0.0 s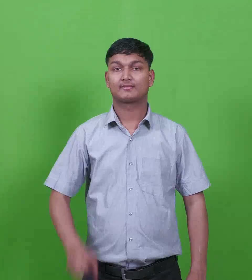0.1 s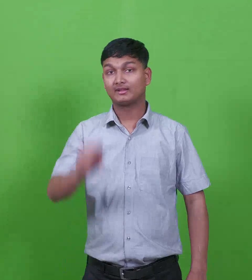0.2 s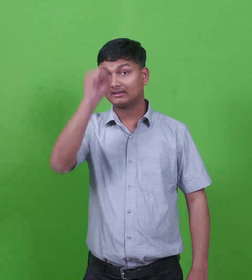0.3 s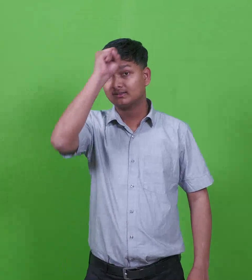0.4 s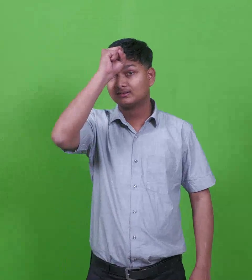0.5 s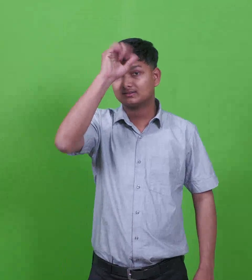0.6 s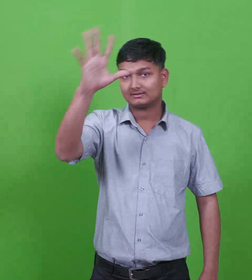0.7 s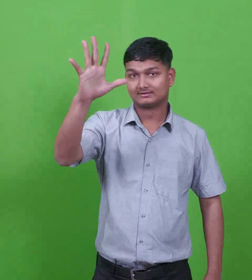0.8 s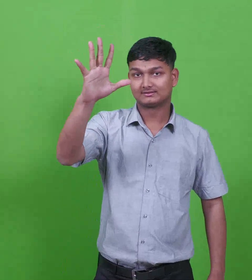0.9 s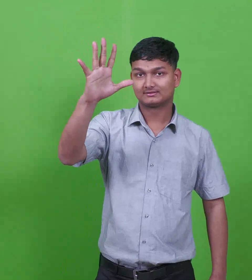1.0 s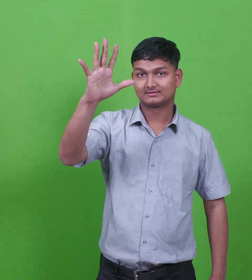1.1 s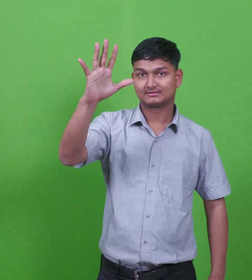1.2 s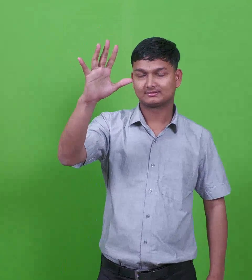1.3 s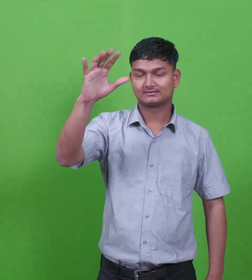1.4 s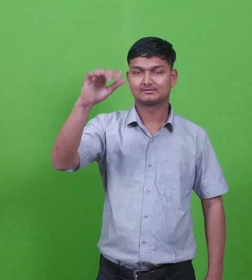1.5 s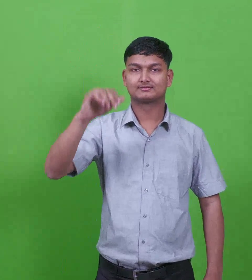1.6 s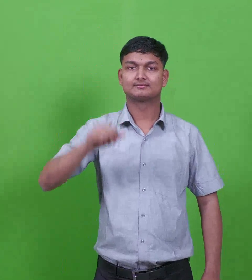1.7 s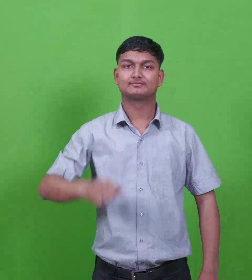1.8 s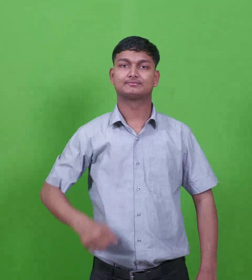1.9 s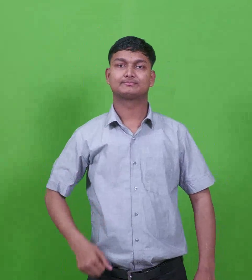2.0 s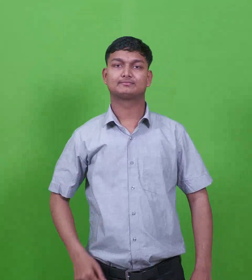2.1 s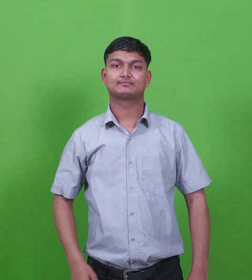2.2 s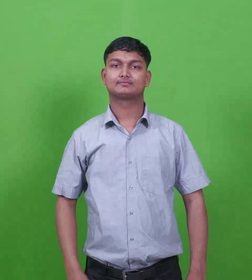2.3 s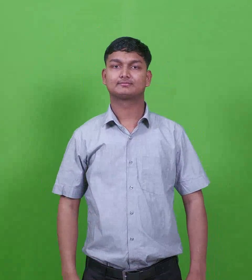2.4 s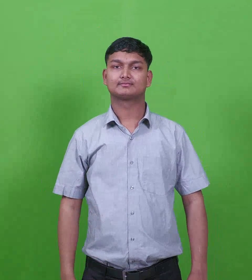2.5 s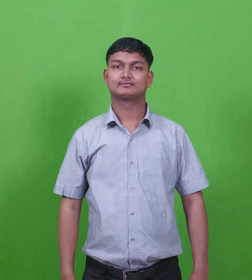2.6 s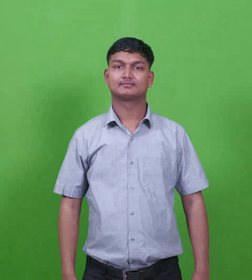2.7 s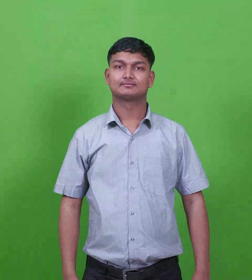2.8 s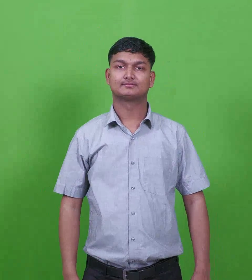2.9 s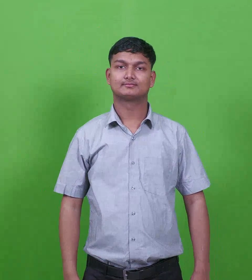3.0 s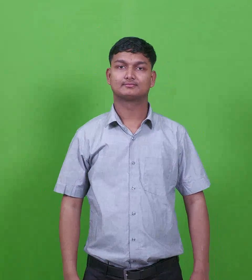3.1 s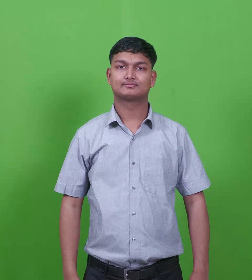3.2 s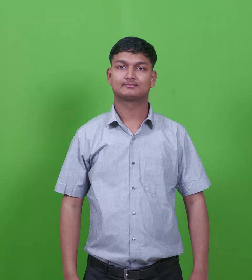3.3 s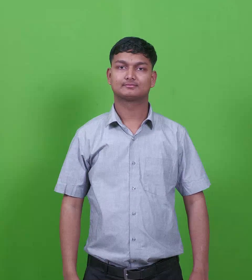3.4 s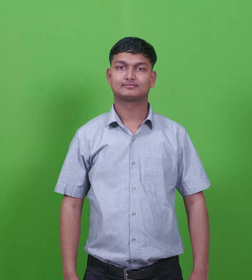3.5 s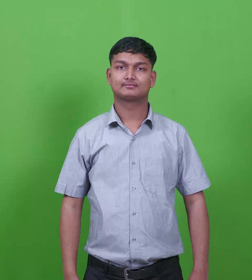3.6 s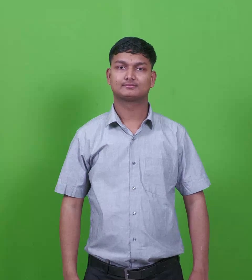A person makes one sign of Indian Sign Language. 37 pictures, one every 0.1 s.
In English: chorazin
